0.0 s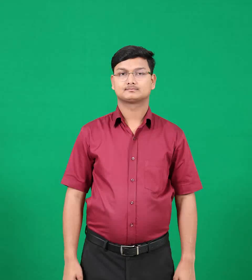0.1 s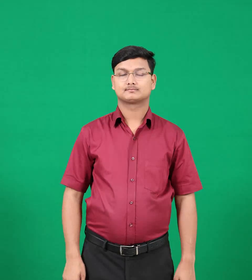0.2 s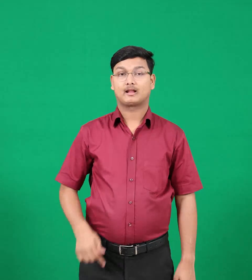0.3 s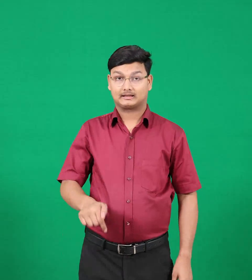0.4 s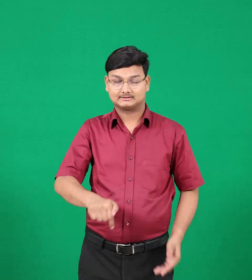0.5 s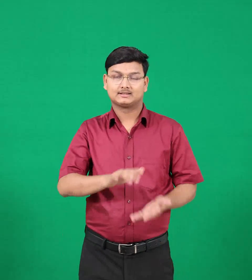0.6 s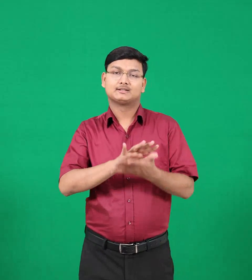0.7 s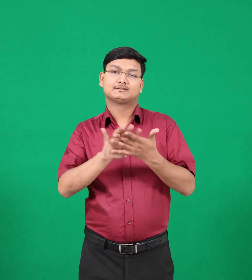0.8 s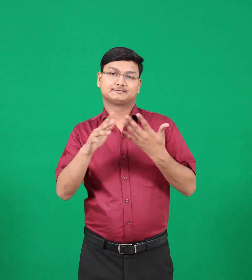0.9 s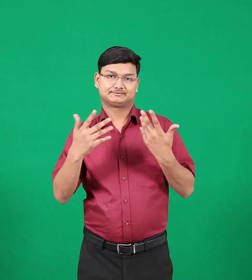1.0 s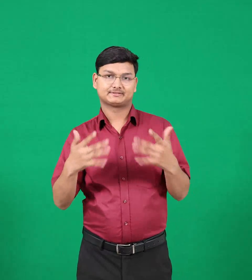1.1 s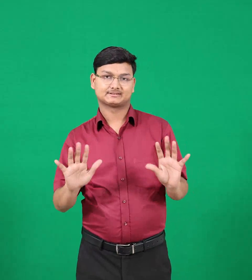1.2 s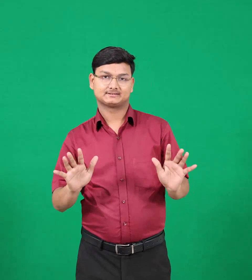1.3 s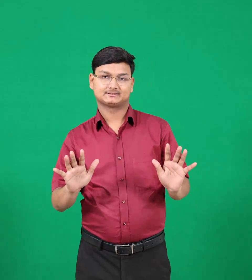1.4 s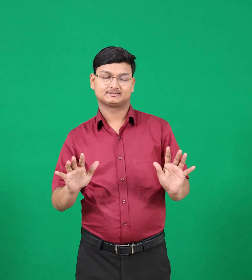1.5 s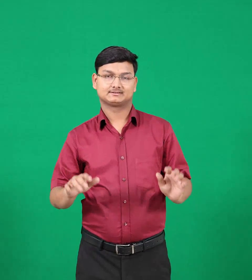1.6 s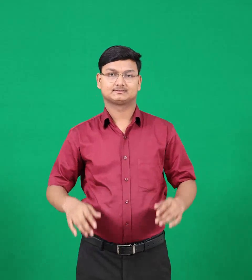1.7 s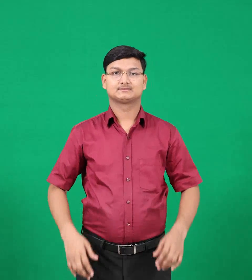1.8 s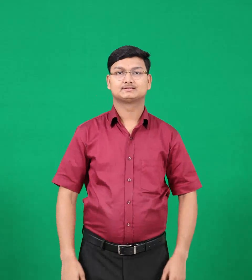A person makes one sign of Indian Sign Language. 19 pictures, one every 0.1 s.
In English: finishing
